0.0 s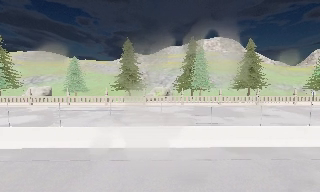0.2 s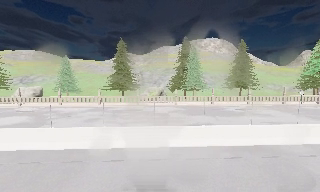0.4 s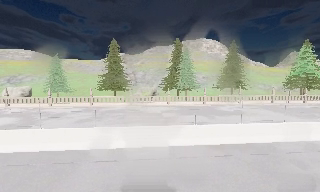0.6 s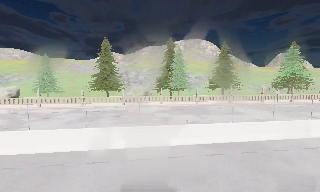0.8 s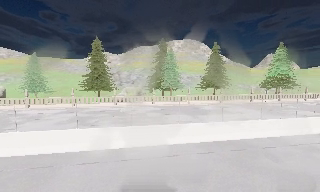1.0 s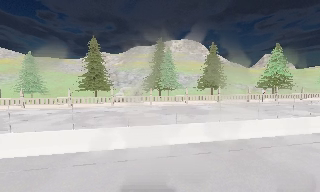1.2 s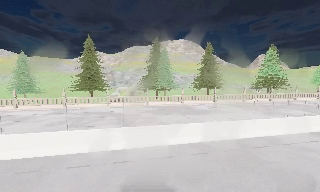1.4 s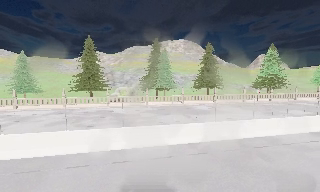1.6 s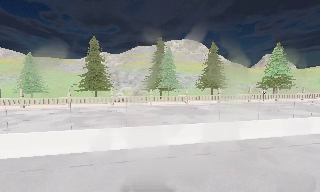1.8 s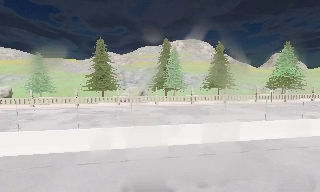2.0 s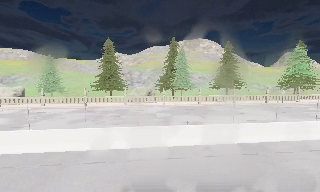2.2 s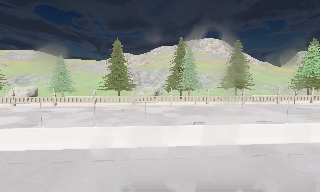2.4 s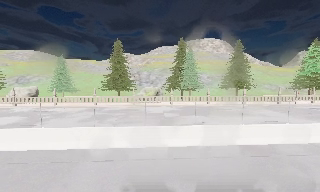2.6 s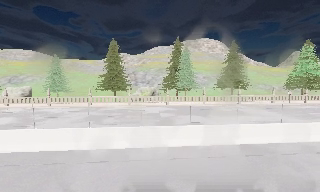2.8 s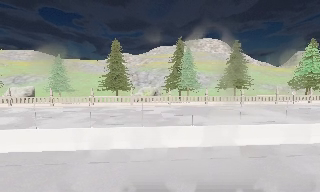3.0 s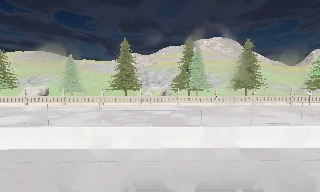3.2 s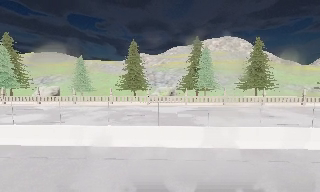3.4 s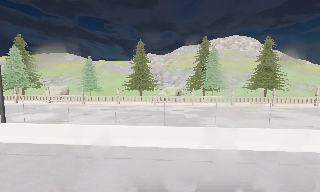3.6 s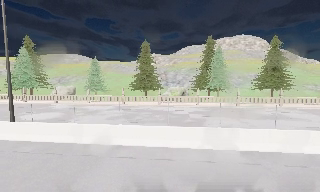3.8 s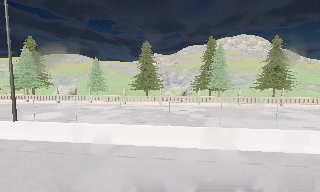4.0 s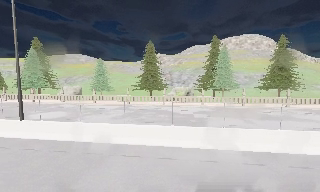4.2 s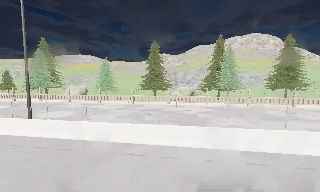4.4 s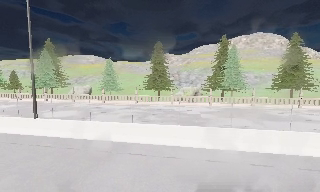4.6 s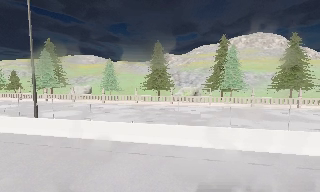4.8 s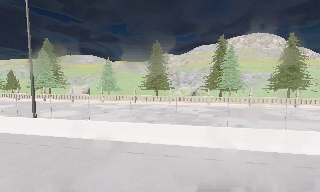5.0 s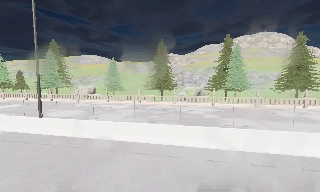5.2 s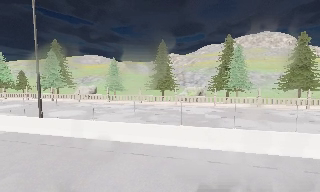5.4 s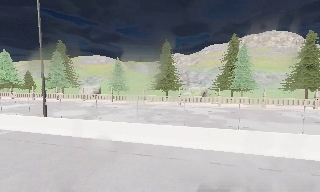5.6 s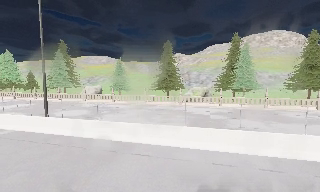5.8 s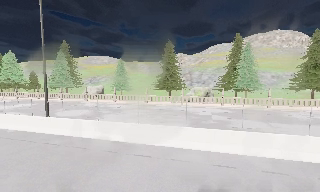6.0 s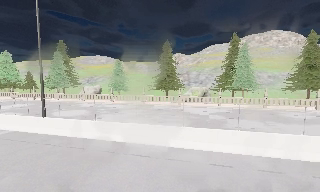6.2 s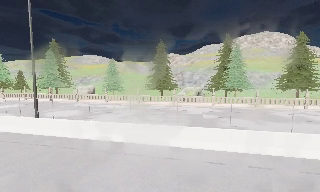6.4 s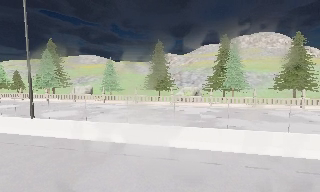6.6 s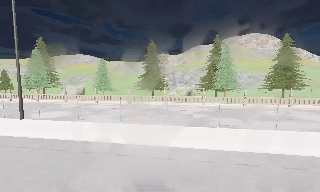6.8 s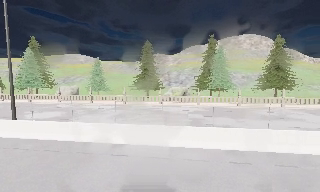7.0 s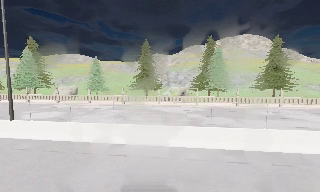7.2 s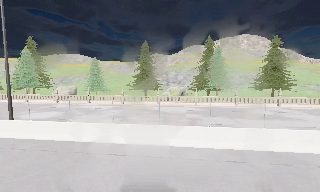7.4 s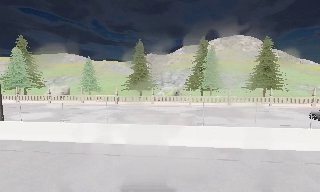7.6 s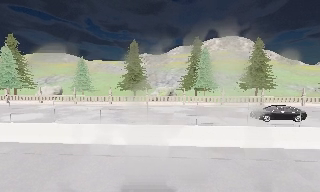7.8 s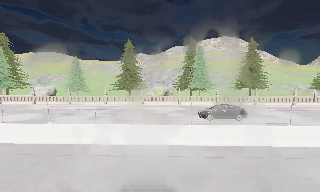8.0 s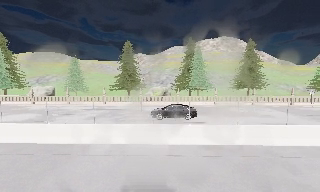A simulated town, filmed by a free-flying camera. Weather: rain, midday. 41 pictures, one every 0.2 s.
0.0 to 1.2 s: The camera pans to its right, which is clockwise from overhead, by about 10 degrees.
1.2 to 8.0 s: The camera pans to its left, which is counterclockwise from overhead, by about 15 degrees. It travels to its right and backward, about 1.5 m.
The film runs forward here.
